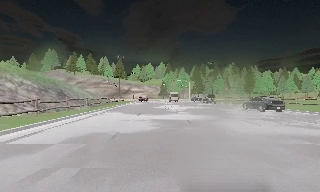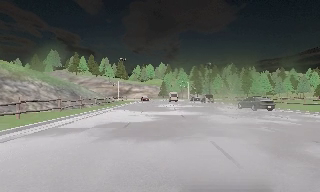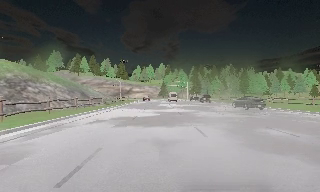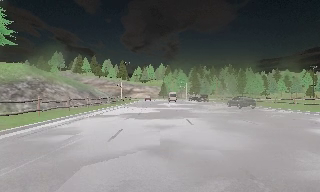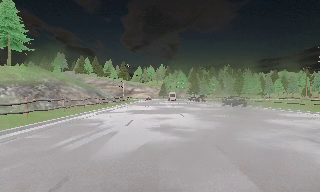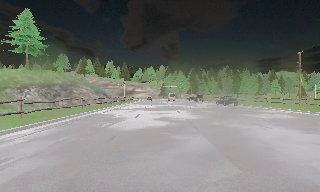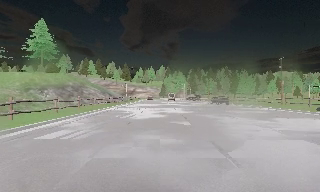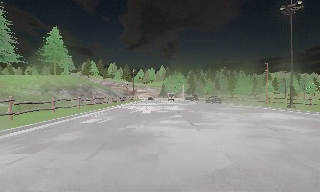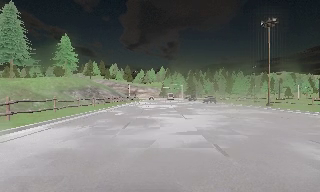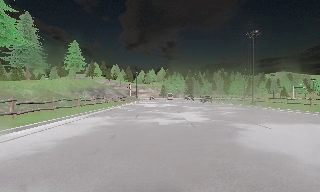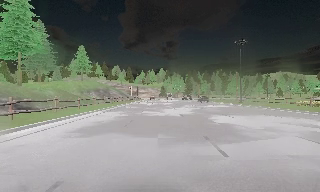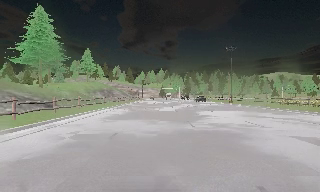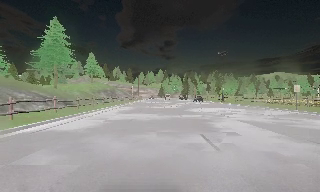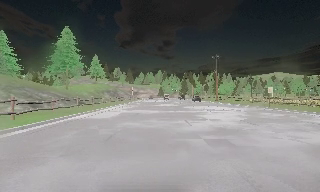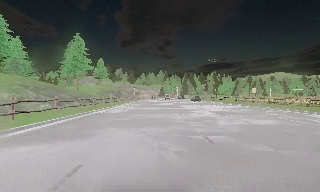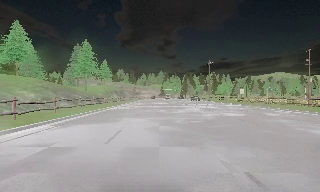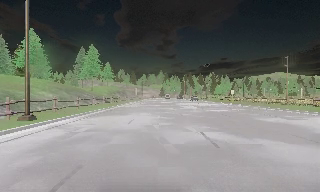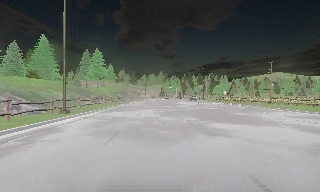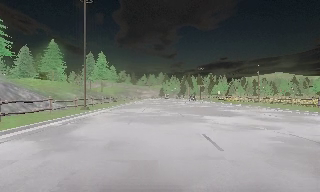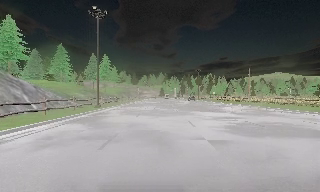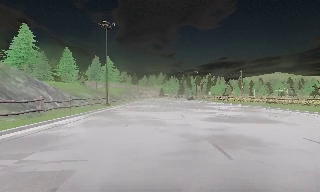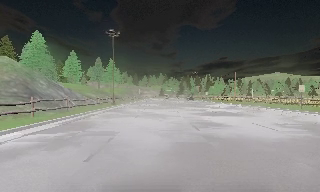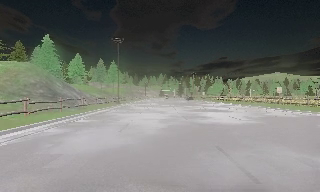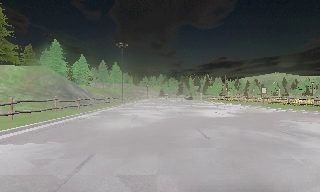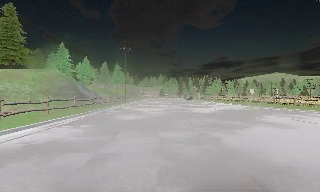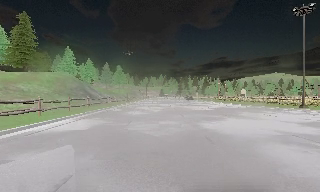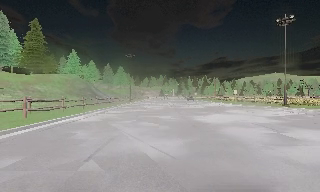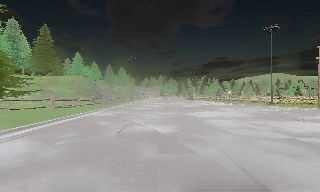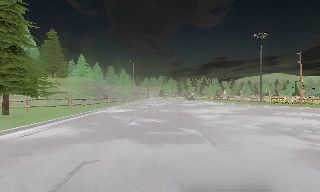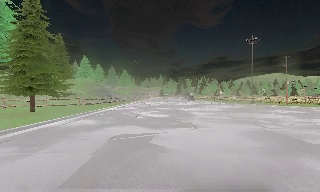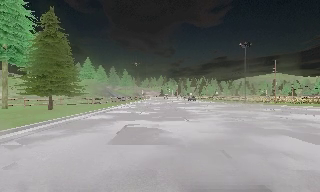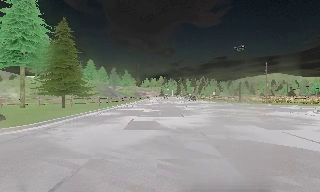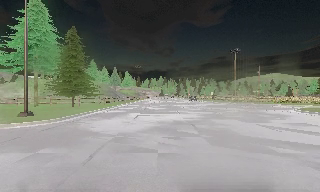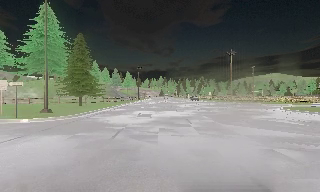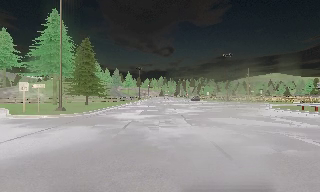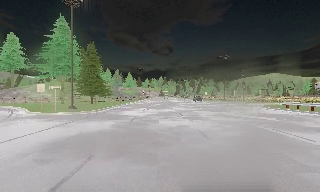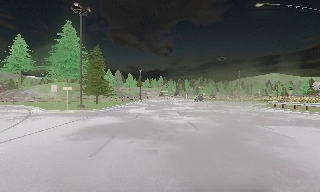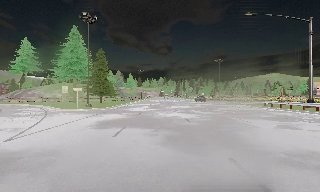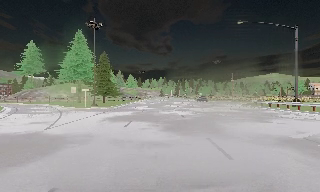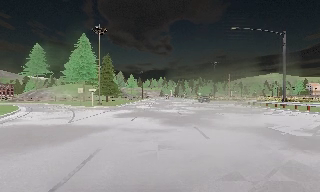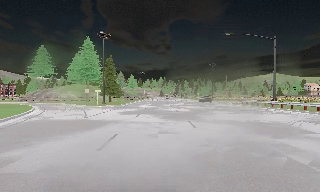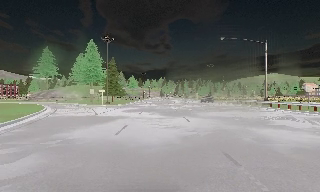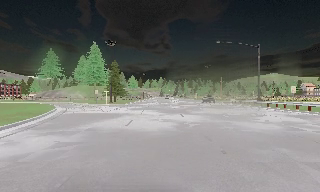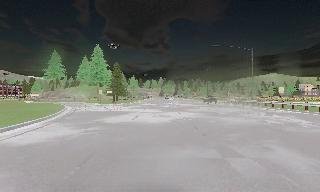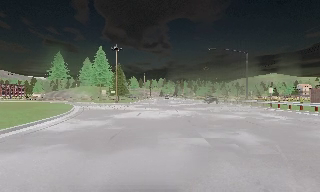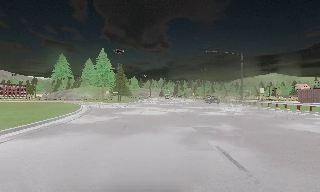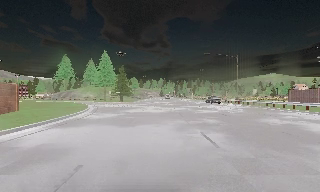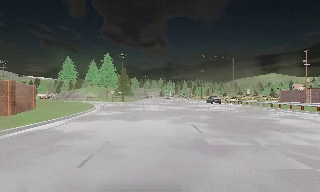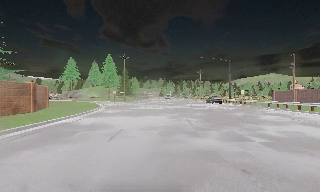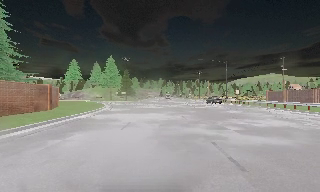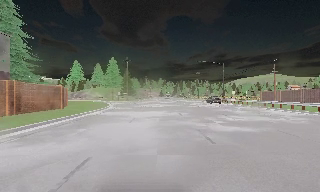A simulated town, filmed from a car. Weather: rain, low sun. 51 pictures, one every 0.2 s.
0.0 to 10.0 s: The camera travels backward, about 135 m, so what stands in front gets smaller. It loses speed.
The film runs backward here.
